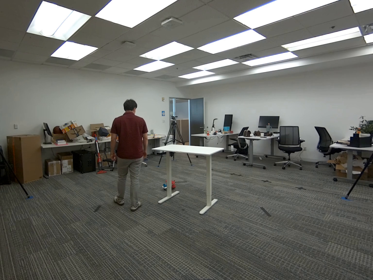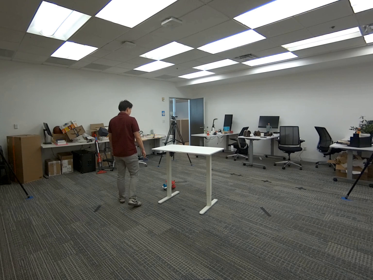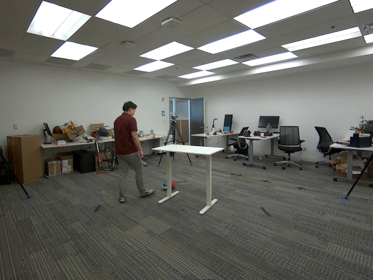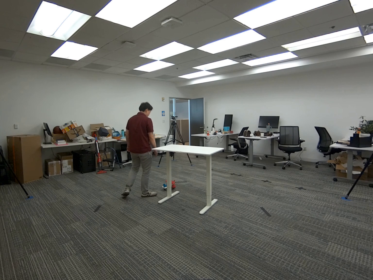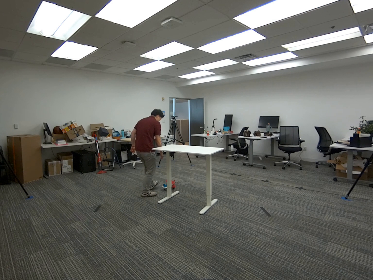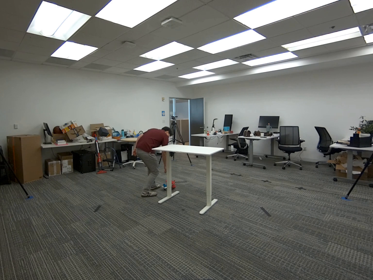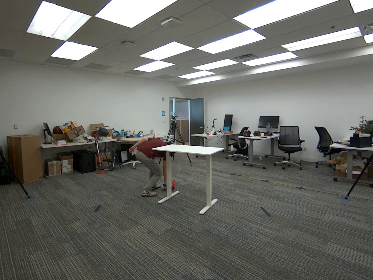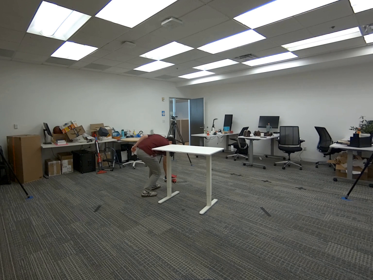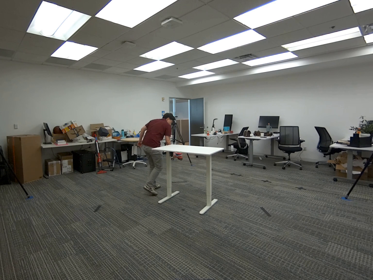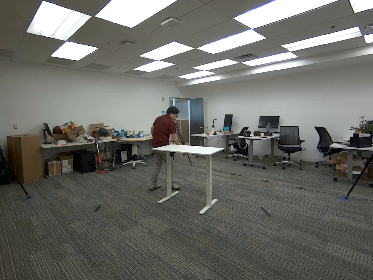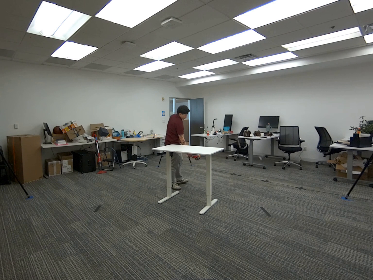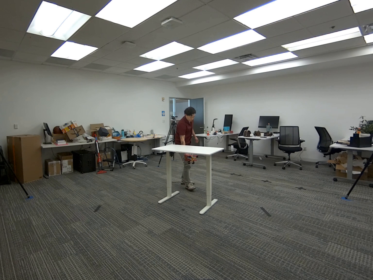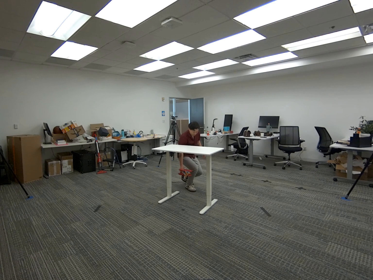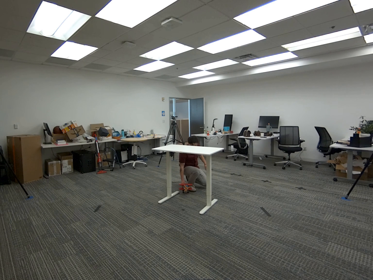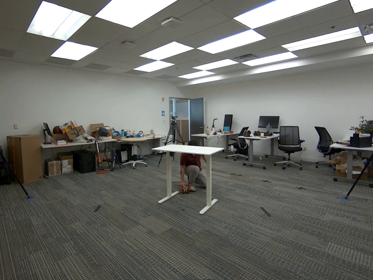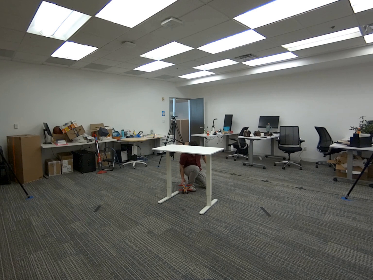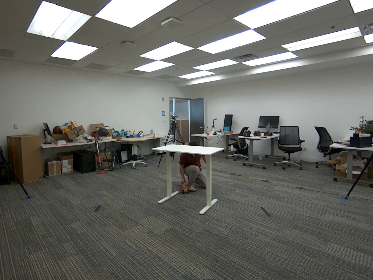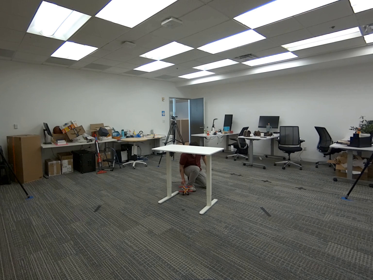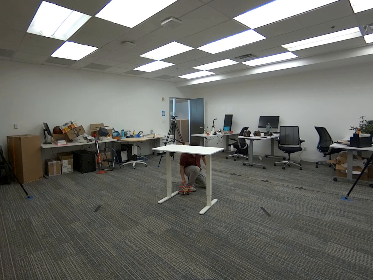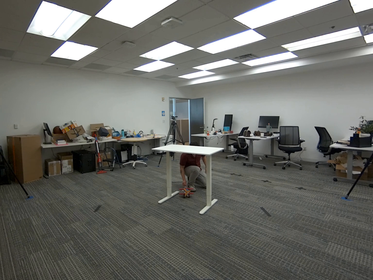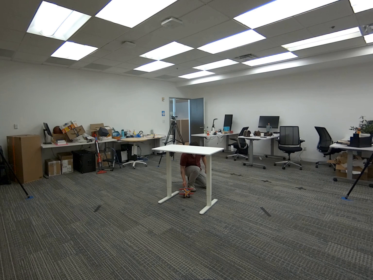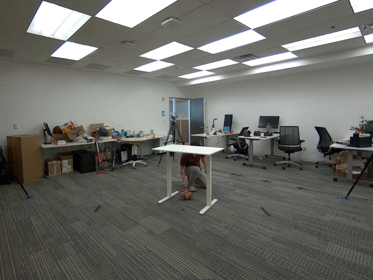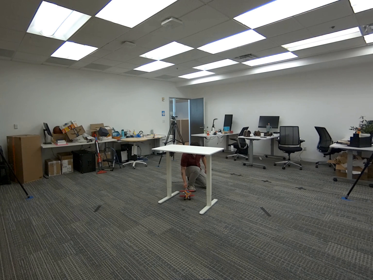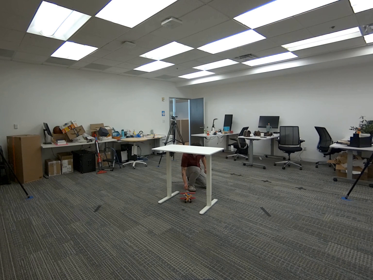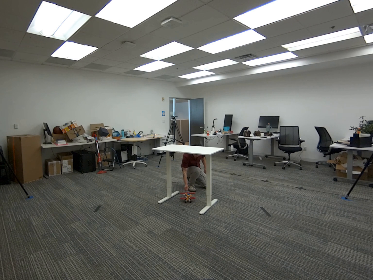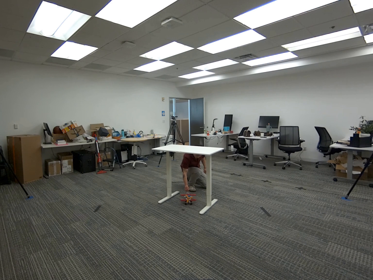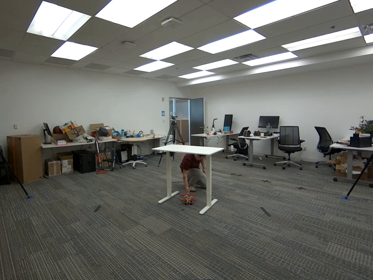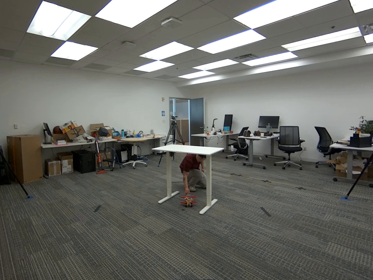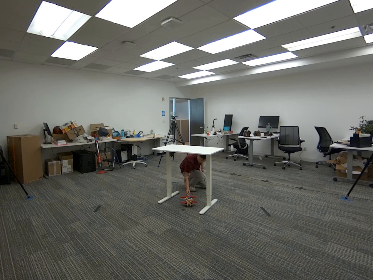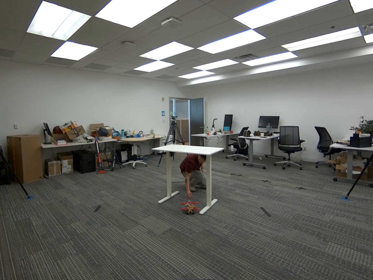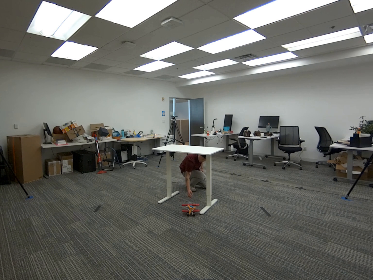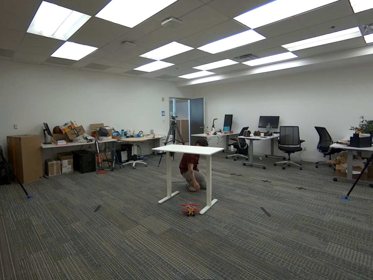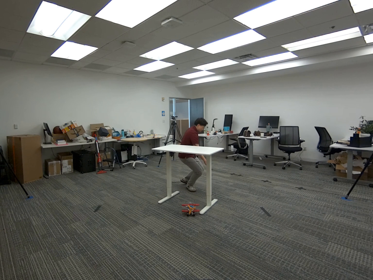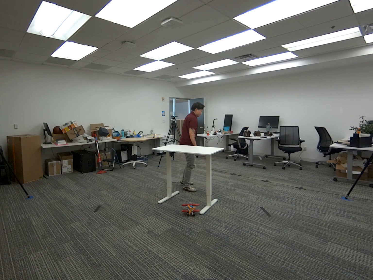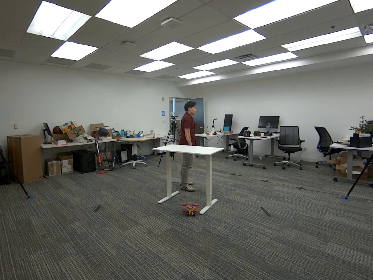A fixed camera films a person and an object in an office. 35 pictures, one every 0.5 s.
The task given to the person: Walk to the airplane on the ground, place your right hand on the plane, and roll it under the white desk.
